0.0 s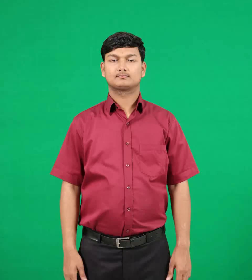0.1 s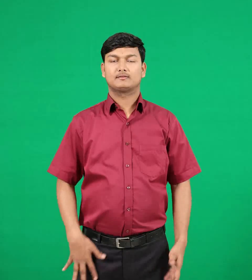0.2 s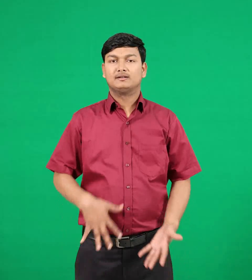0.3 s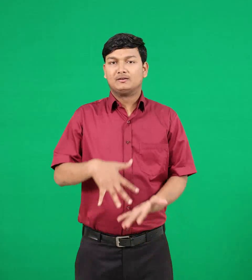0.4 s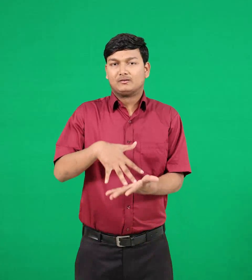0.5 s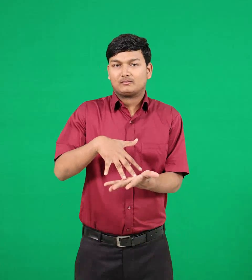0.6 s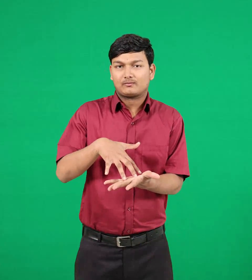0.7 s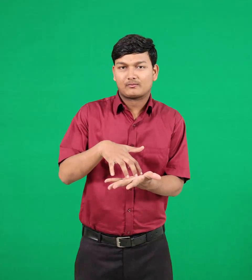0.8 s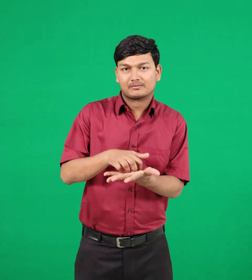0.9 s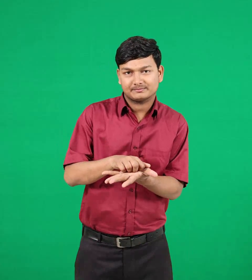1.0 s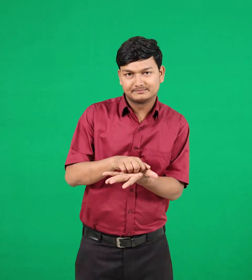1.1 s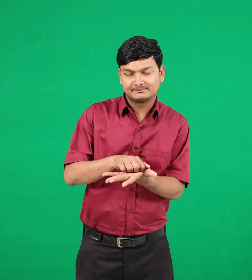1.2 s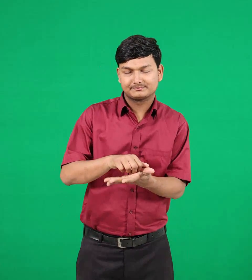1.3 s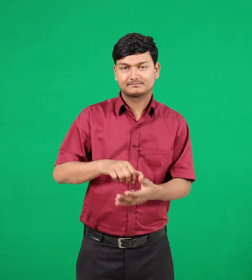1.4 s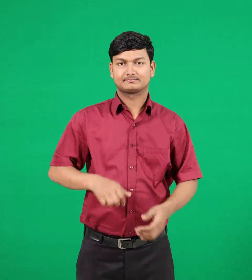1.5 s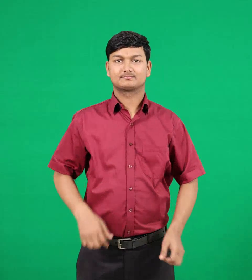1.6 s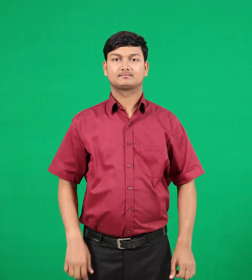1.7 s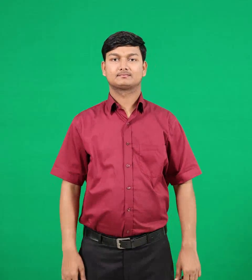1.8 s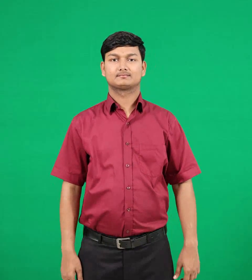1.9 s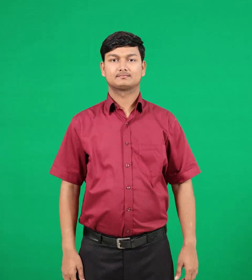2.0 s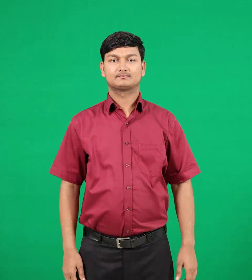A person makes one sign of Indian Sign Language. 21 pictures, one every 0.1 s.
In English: weak
